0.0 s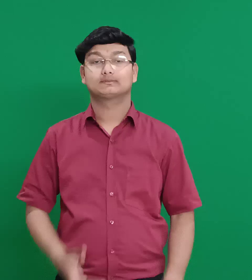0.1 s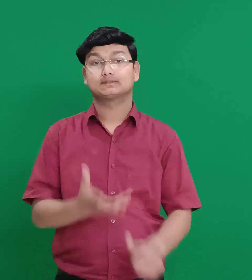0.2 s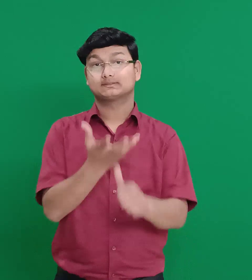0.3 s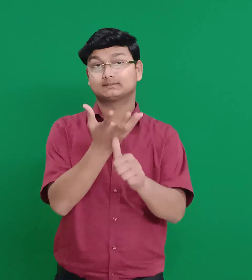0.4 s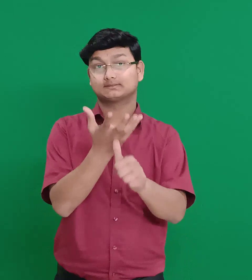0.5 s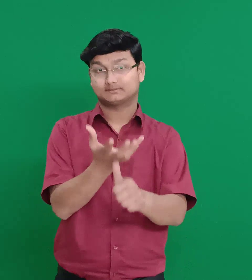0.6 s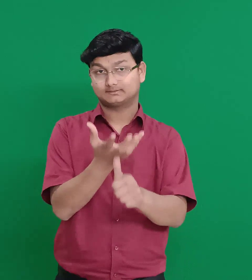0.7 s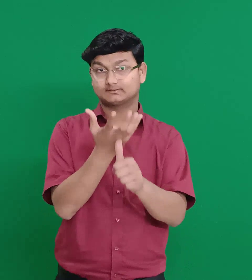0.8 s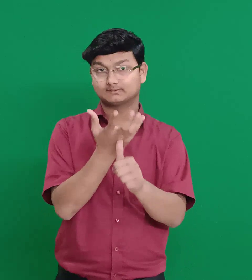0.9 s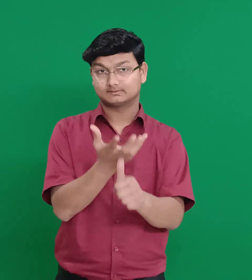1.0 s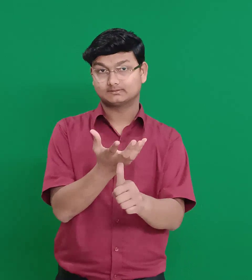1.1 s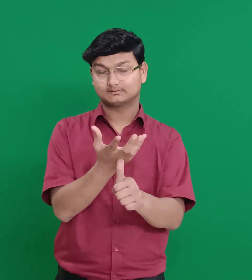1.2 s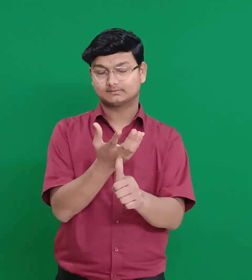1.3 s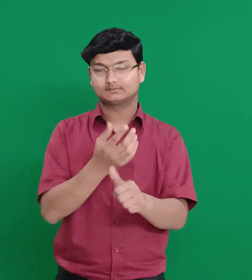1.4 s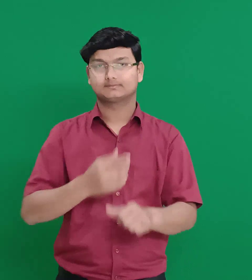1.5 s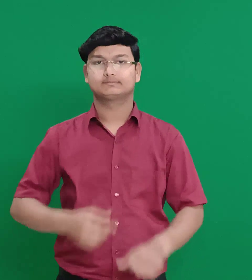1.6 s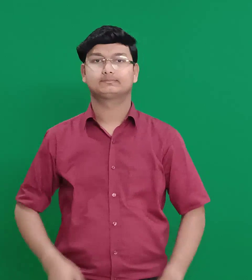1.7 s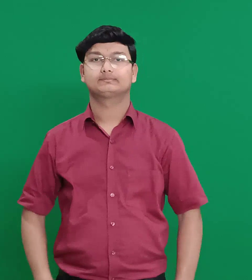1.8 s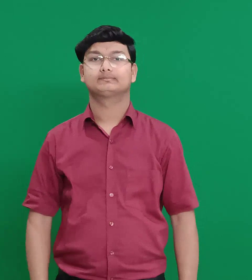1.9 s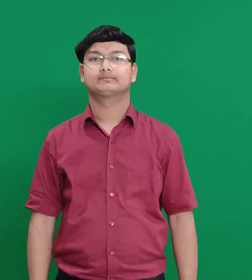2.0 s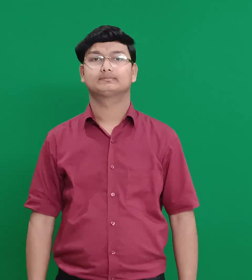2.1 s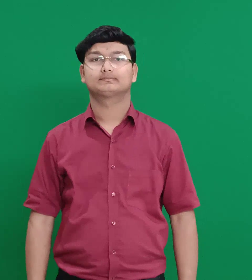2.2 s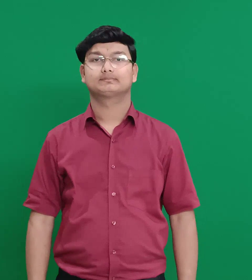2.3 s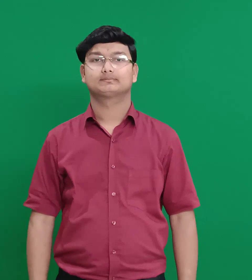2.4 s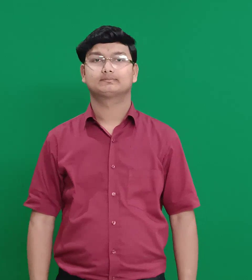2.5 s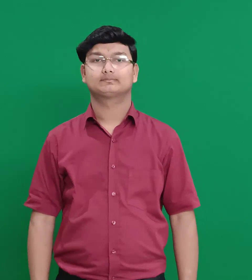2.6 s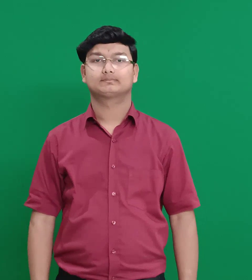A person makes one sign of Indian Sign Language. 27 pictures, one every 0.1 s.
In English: ashkelon
